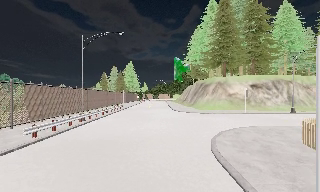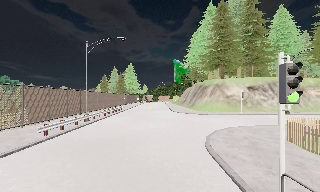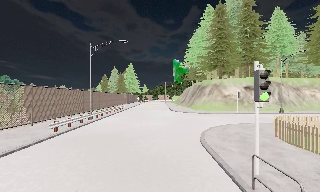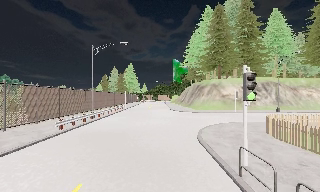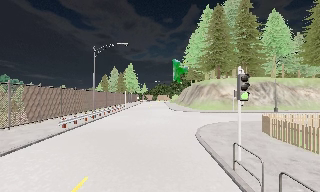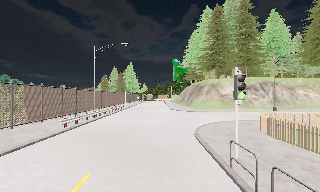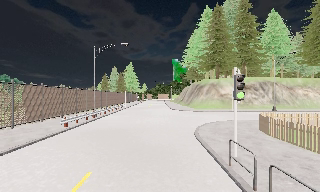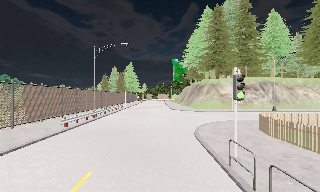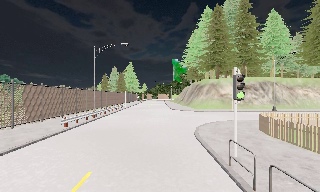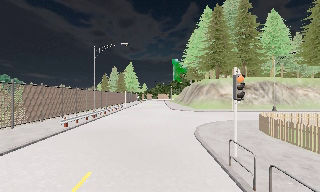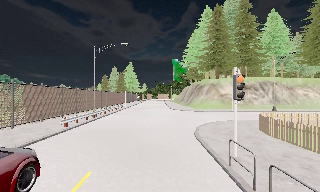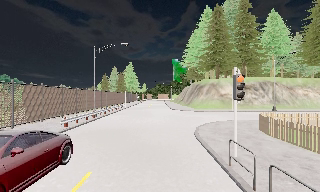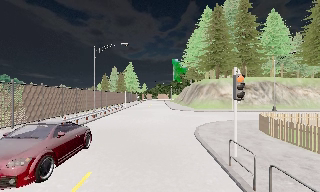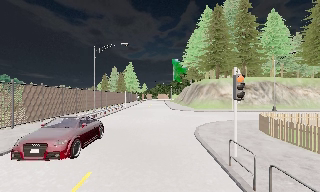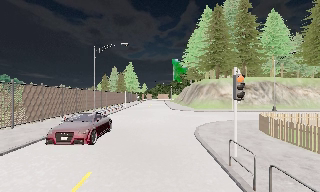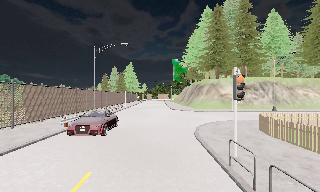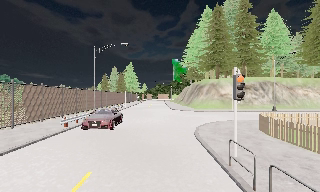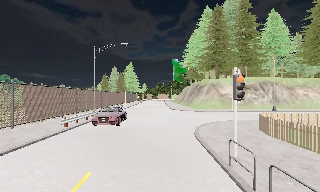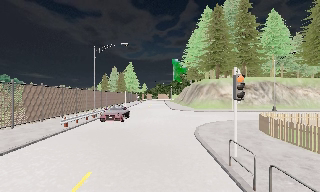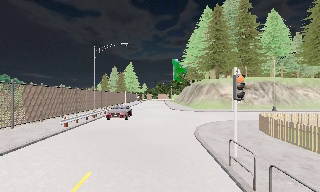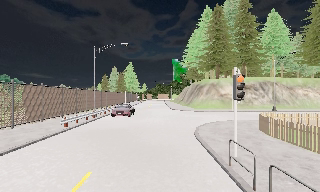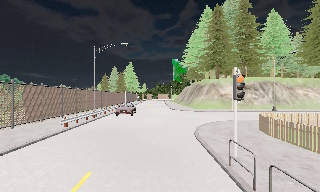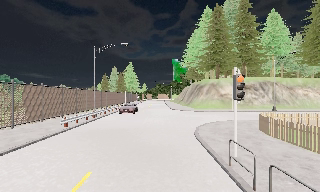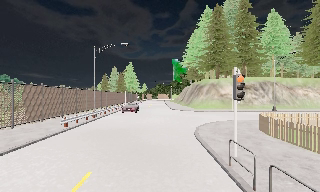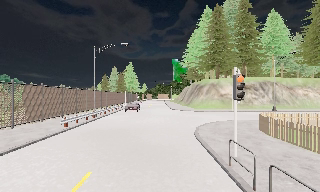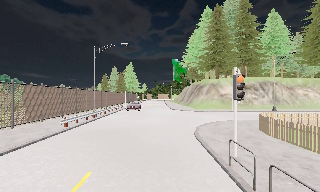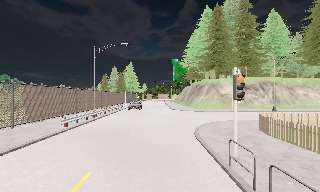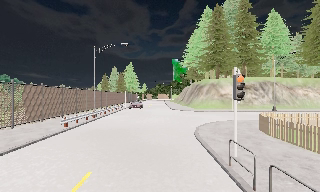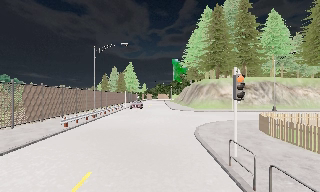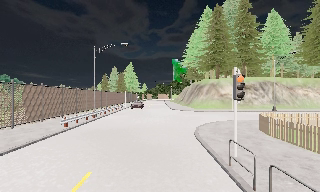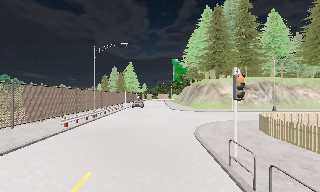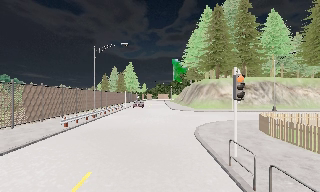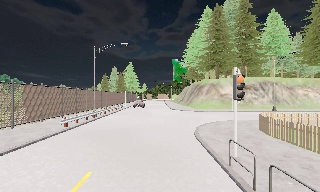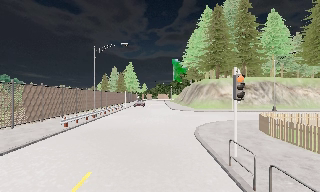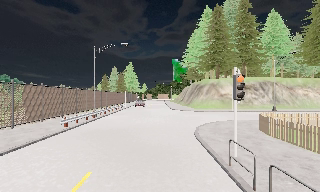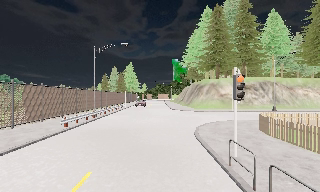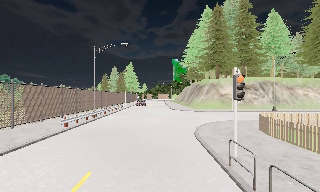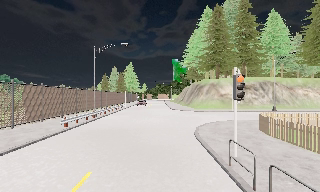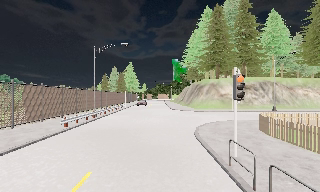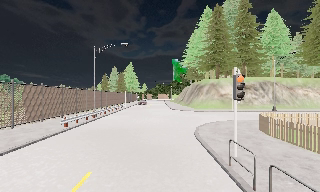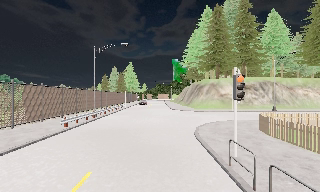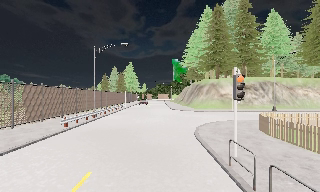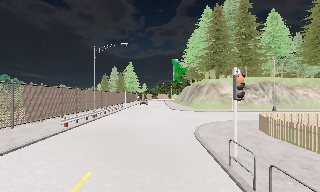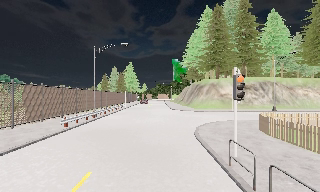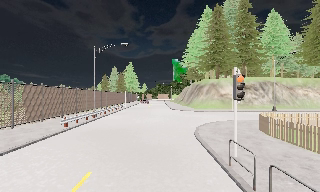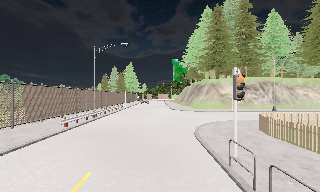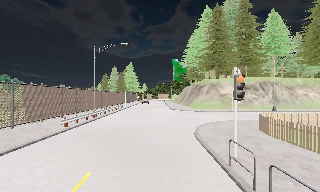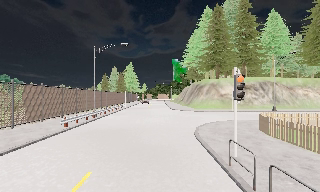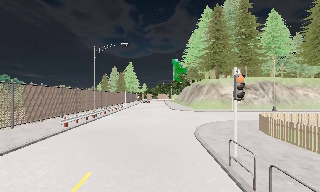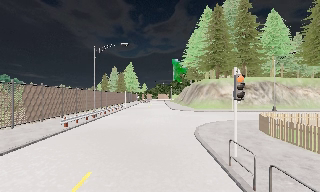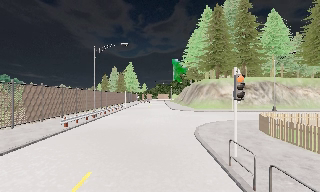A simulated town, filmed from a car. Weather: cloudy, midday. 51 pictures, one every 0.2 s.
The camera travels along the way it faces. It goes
backward.
0.0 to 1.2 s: The camera travels backward, about 3 m, so what stands in front gets smaller. It loses speed.
1.2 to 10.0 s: The camera keeps its place and its aim.
The film runs backward here.
